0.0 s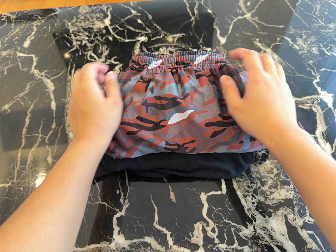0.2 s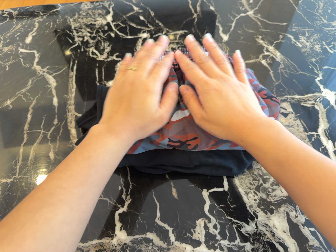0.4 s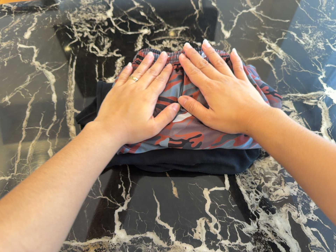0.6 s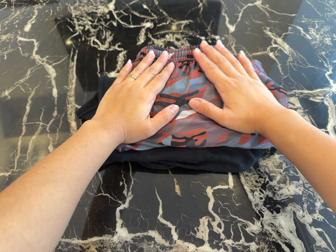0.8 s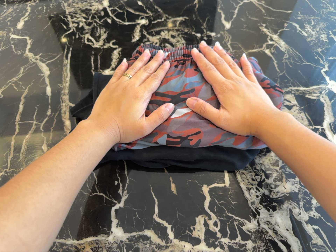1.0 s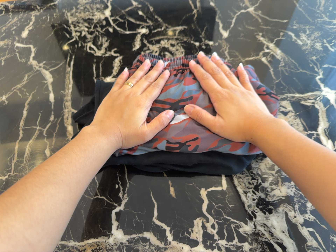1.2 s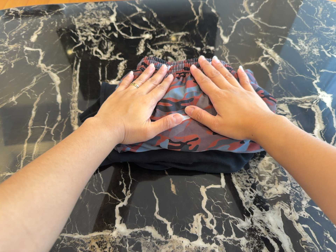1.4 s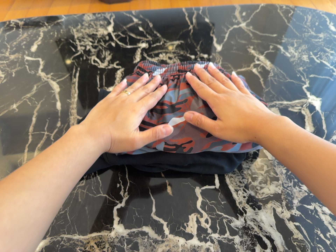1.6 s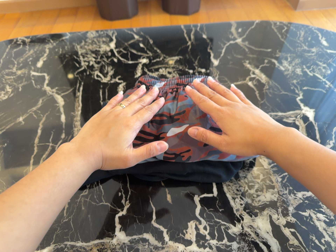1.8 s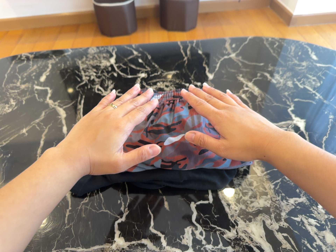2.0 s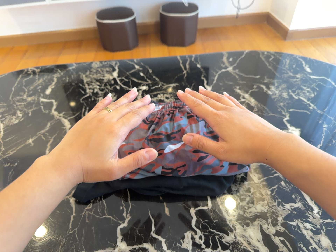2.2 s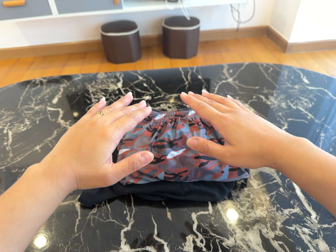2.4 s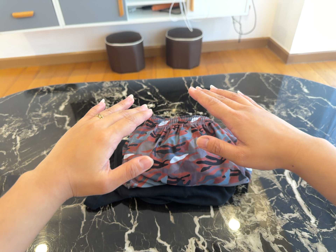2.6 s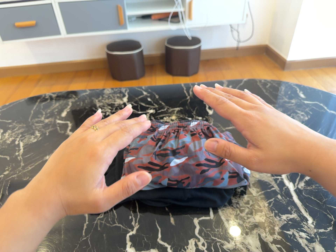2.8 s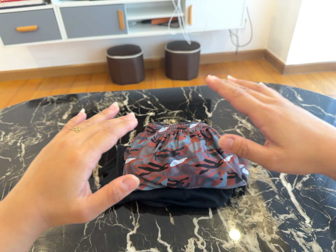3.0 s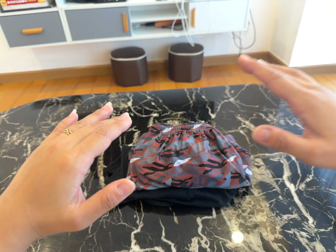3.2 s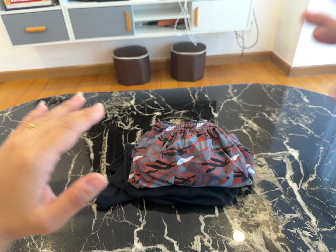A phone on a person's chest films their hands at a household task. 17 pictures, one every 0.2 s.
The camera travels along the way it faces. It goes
backward.
0.0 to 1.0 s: The camera shifts only a little, or ends up much as it began.
1.0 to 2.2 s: The camera travels backward, about 12 cm, so what stands in front gets smaller. Its aim tips toward the top of its view by about 15 degrees, and the scene shifts downward.
2.2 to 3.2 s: The camera travels backward, about 6 cm, so what stands in front gets smaller.
The film runs forward here.
